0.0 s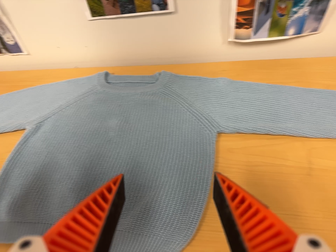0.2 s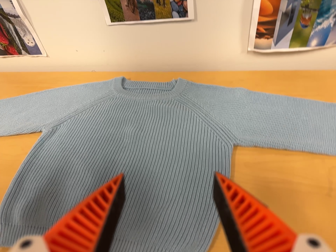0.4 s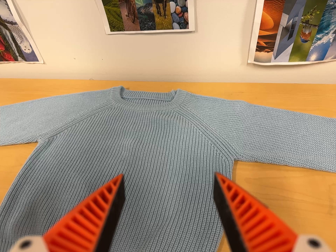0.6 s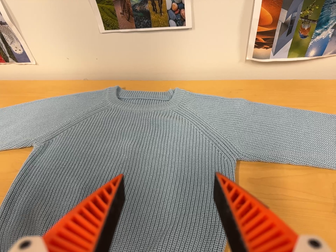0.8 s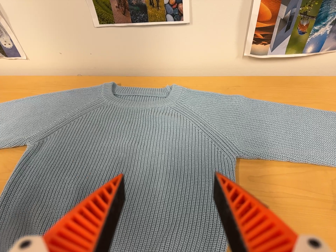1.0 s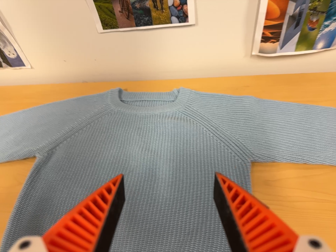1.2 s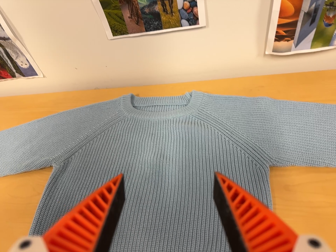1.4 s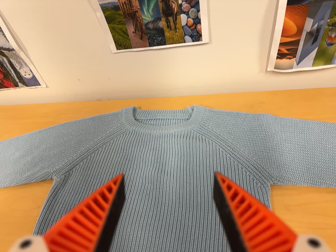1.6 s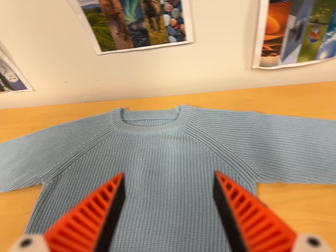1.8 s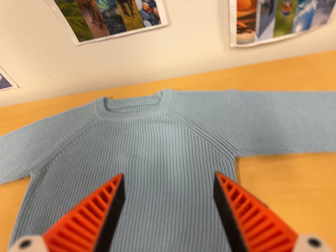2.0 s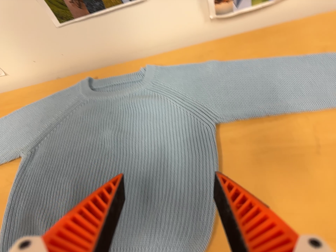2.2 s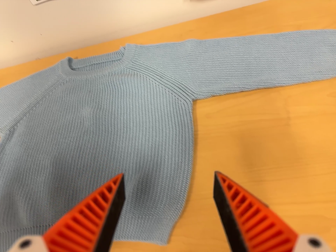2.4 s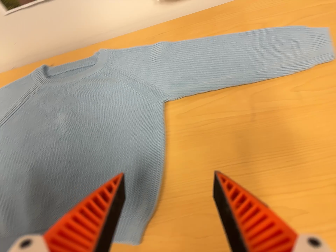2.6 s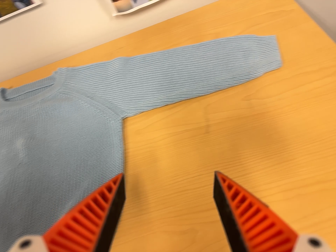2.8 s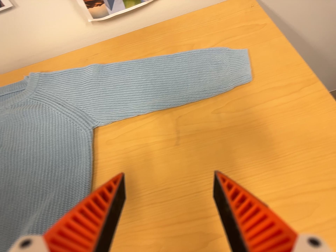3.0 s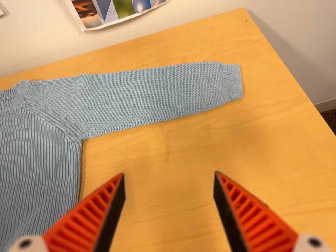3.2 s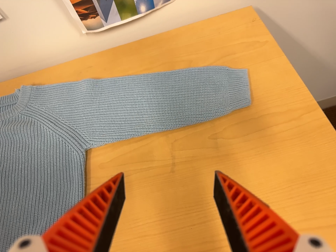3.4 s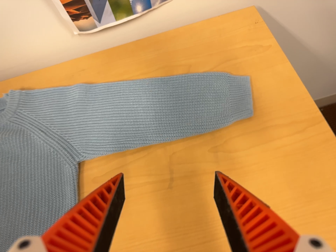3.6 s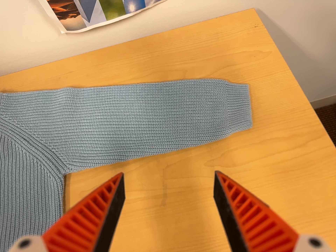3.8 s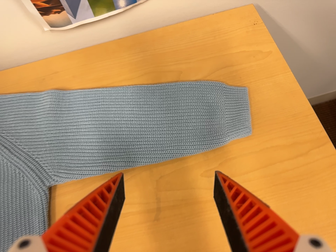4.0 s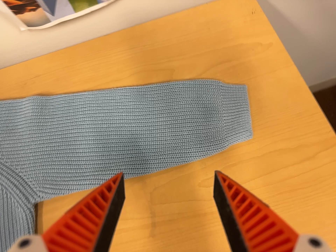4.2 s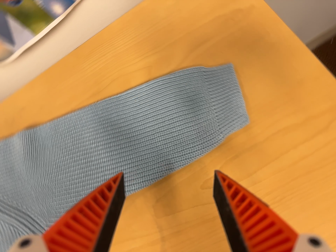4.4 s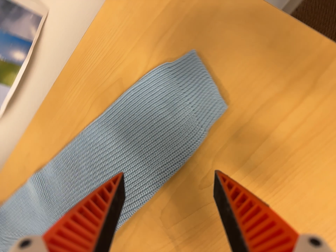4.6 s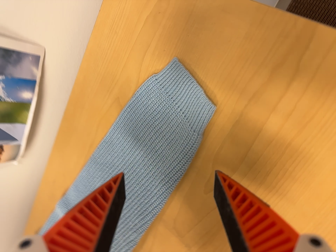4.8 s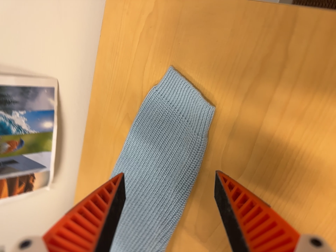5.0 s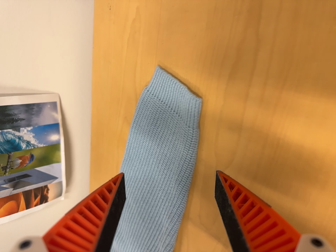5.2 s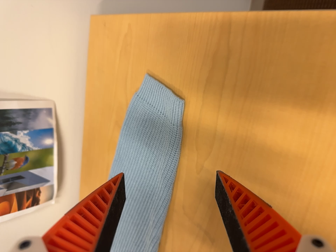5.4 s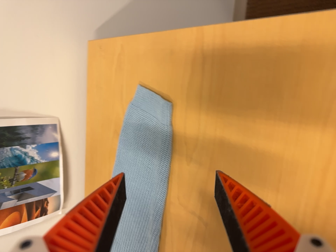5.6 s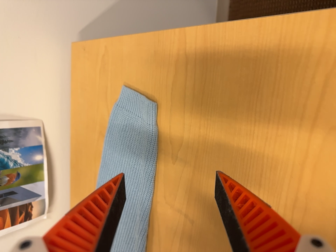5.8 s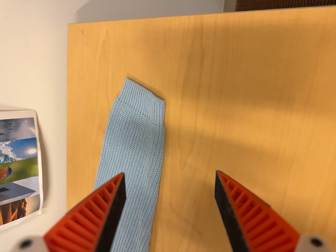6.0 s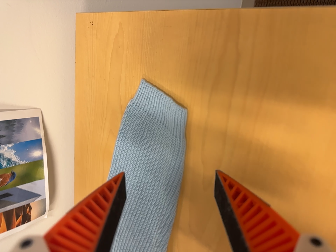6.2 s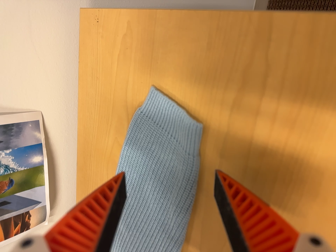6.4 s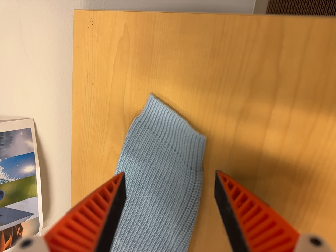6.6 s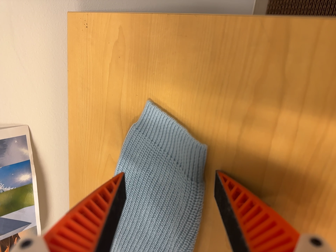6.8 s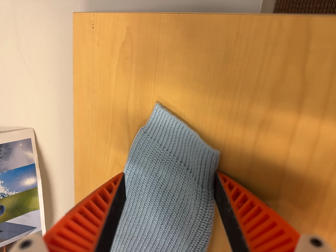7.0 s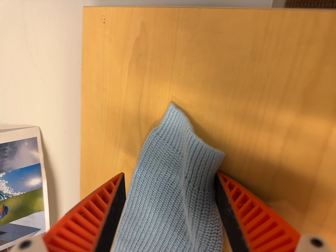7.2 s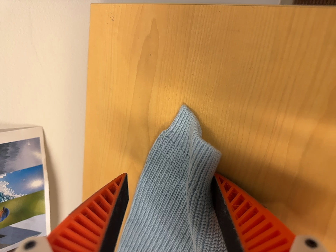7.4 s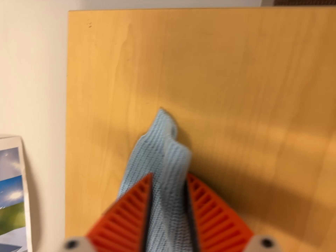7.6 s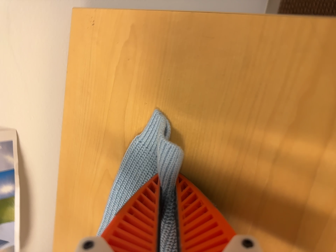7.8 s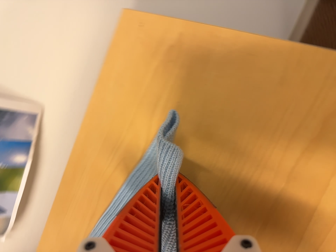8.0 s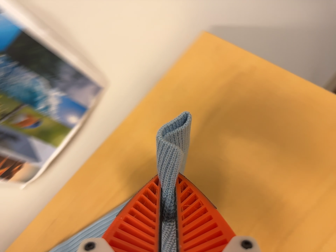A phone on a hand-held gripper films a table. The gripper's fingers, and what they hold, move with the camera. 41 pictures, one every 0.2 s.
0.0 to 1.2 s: The camera travels toward the top of its view, to its left and forward, about 12 cm, so close, fixed things drift downward.
1.2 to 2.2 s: The camera travels to its right and toward the bottom of its view, about 12 cm, so close, fixed things drift to the left. It rolls about its line of sight by about 10 degrees, and the scene rotates counterclockwise.
2.2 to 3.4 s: The camera travels toward the top of its view and to its right, about 18 cm, so close, fixed things drift downward.
3.4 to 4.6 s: The camera pans to its left by about 20 degrees. It travels to its right, forward and toward the top of its view, about 24 cm. Its aim tips toward the bottom of its view by about 10 degrees. It rolls about its line of sight by about 45 degrees, and the scene rotates counterclockwise.
4.6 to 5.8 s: The camera travels backward and to its right, about 8 cm, so what stands in front gets smaller. Its aim tips toward the top of its view by about 10 degrees. It rolls about its line of sight by about 20 degrees, and the scene rotates counterclockwise.
5.8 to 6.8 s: The camera travels forward and toward the top of its view, about 14 cm, so what stands in front looms larger.
6.8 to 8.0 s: The camera travels to its left and toward the bottom of its view, about 16 cm. Its aim tips toward the top of its view by about 15 degrees. It rolls about its line of sight by about 35 degrees, and the scene rotates clockwise.
The film runs forward here.
